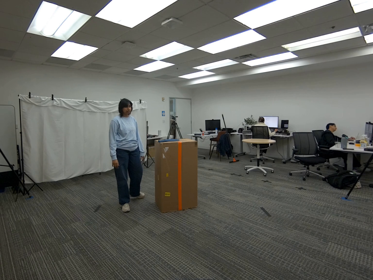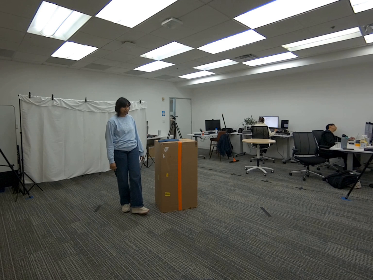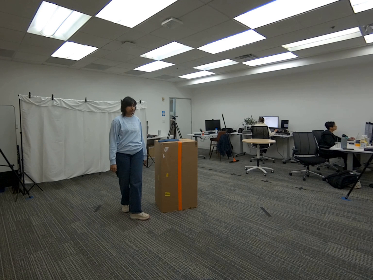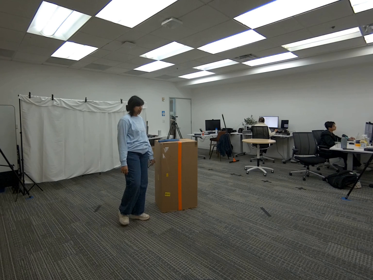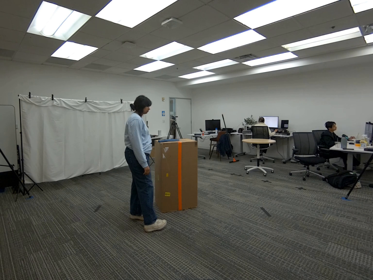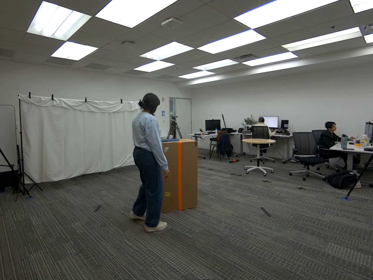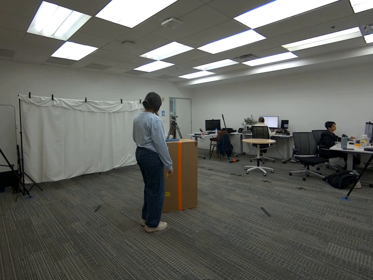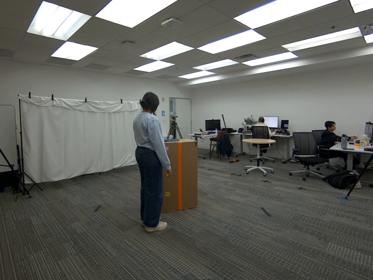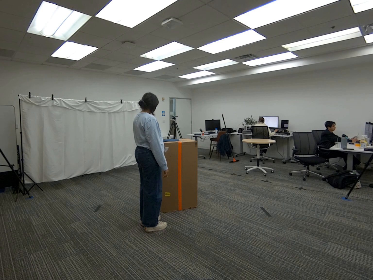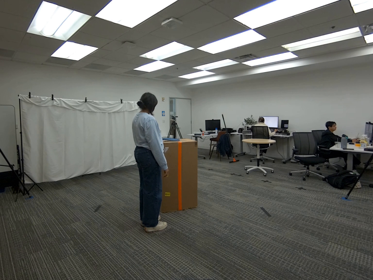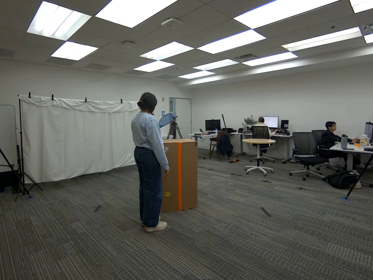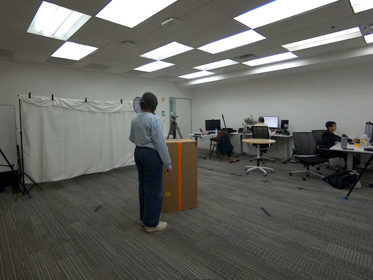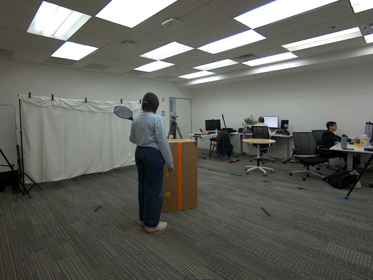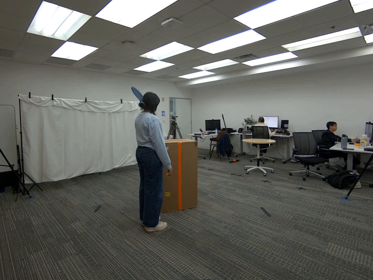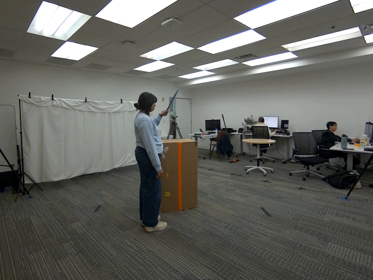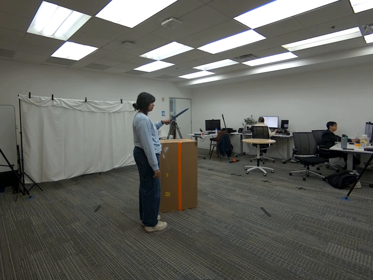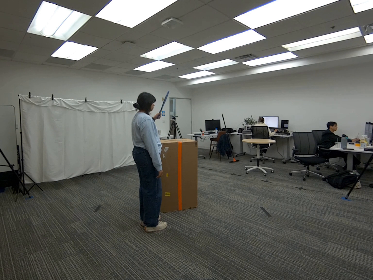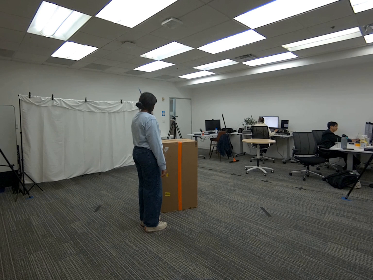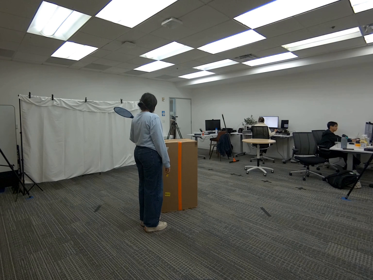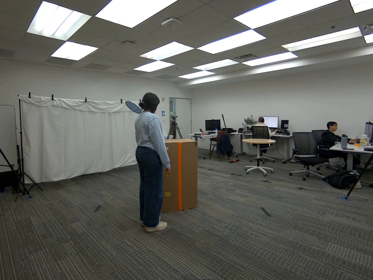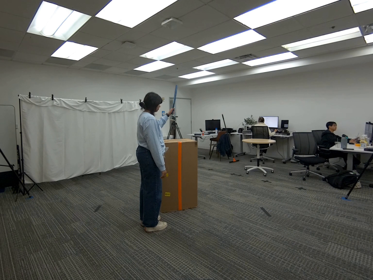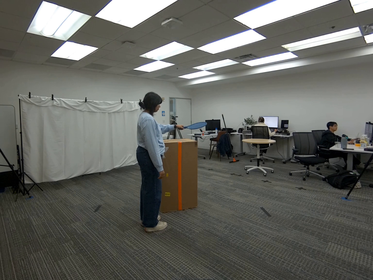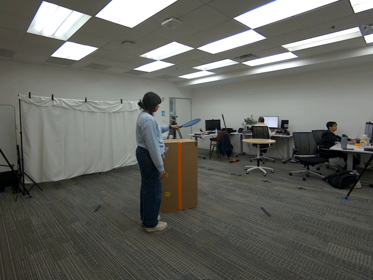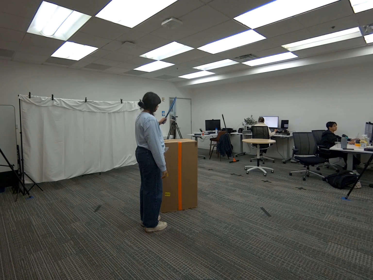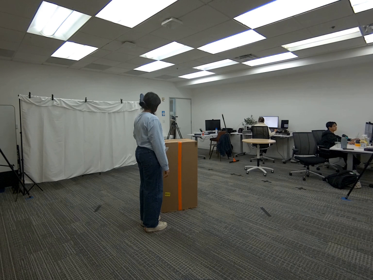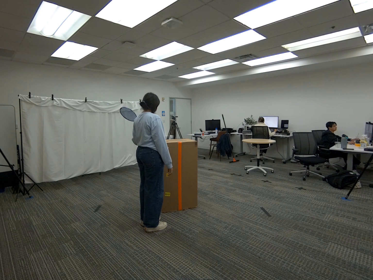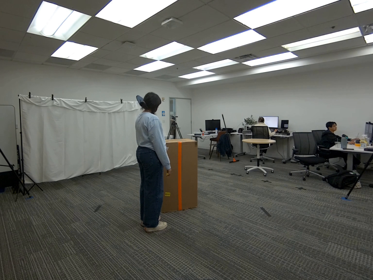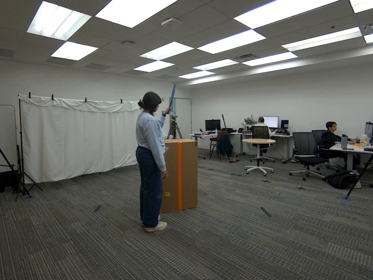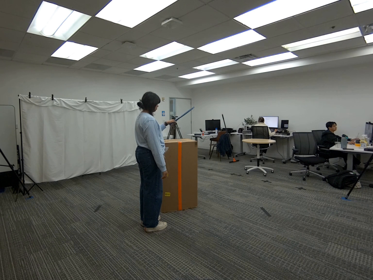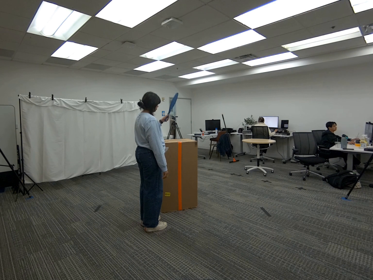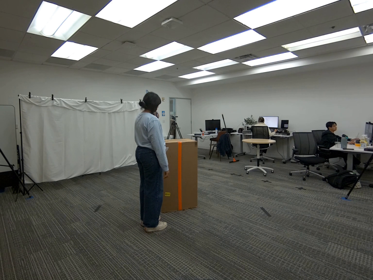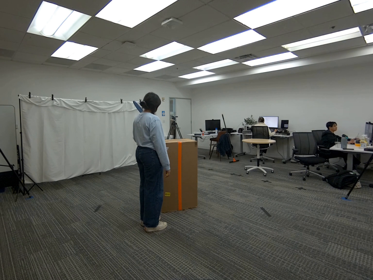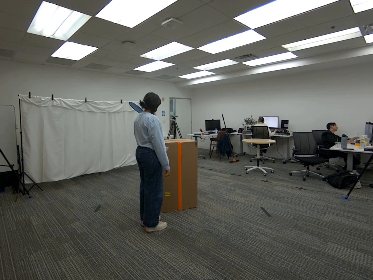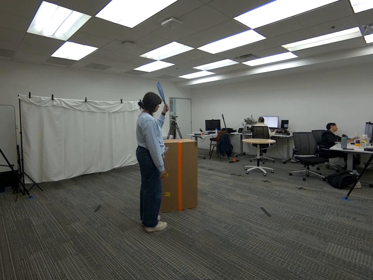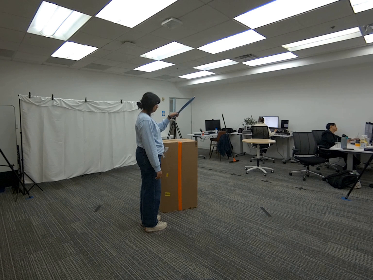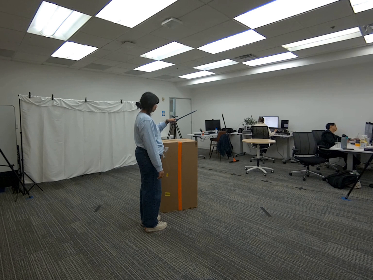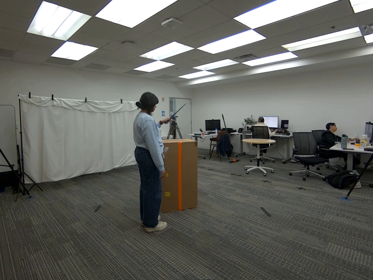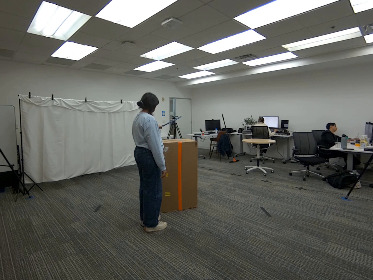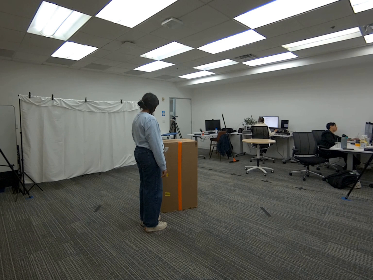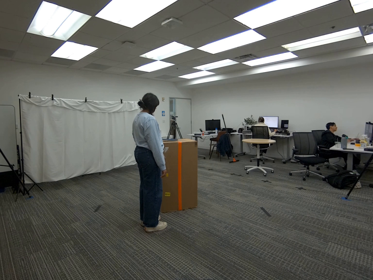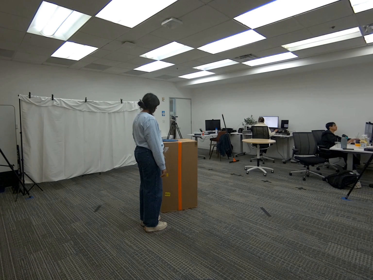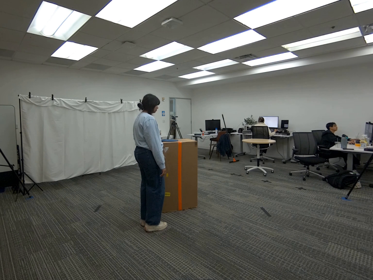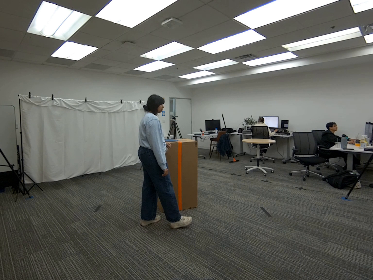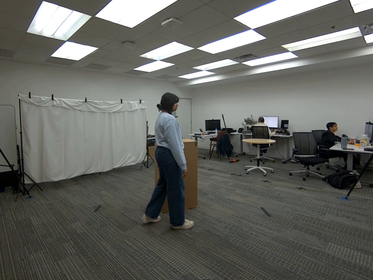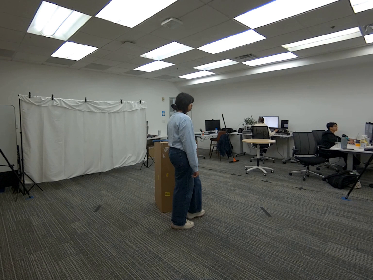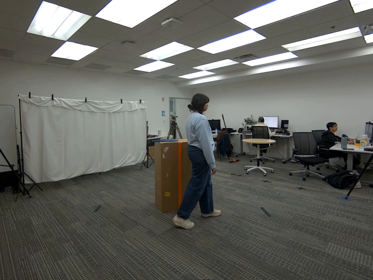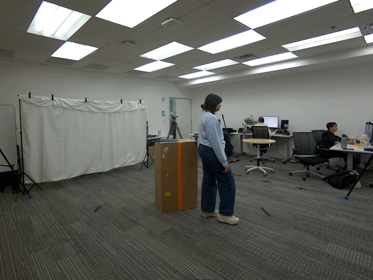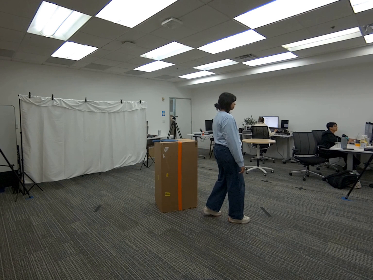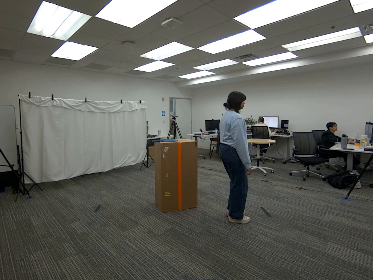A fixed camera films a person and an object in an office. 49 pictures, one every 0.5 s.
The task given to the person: Walk to the tennis racket on the giant cardboard box that is placed vertically, grab the racket with your left hand and swing it in the air as if you're playing tennis. Place the tennis racket back on the box when finished.
